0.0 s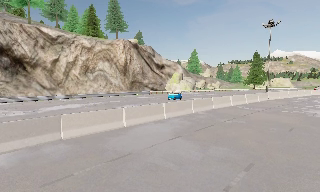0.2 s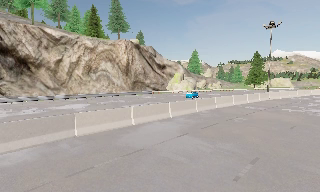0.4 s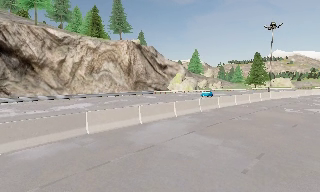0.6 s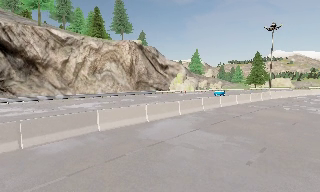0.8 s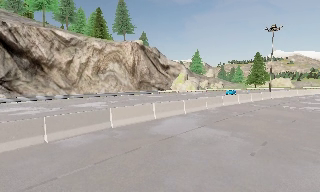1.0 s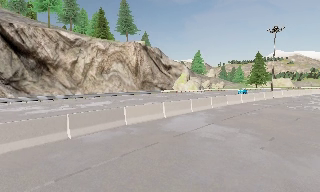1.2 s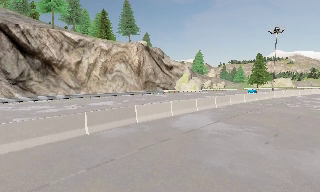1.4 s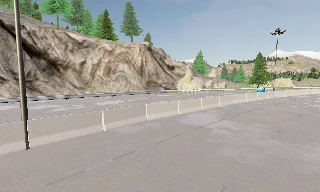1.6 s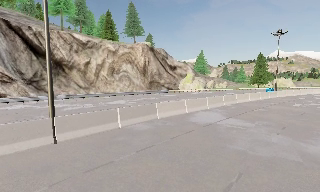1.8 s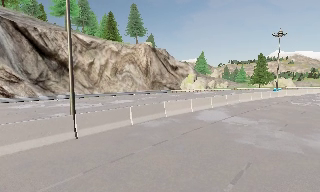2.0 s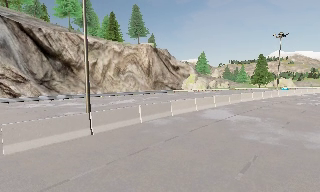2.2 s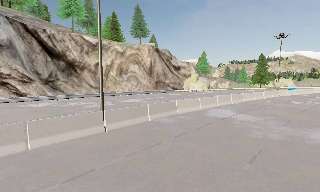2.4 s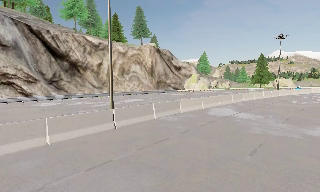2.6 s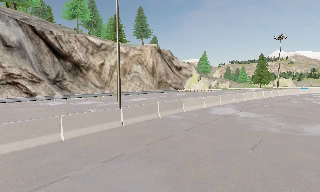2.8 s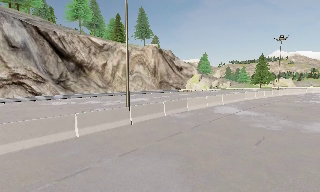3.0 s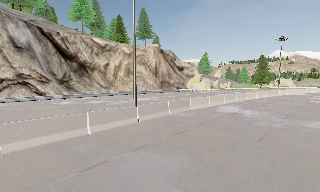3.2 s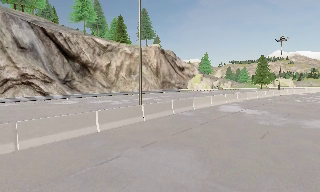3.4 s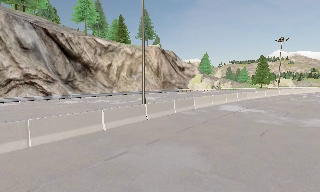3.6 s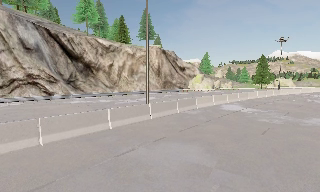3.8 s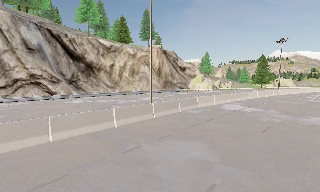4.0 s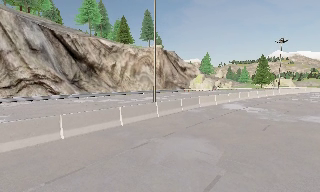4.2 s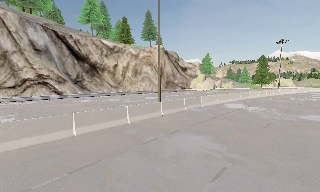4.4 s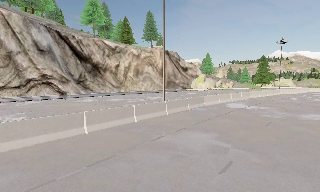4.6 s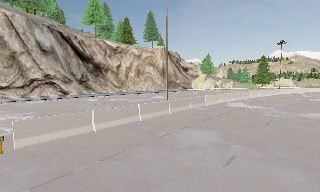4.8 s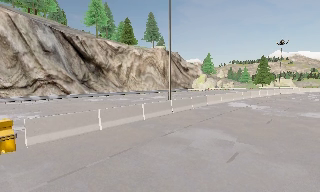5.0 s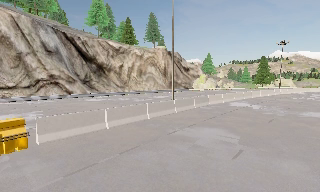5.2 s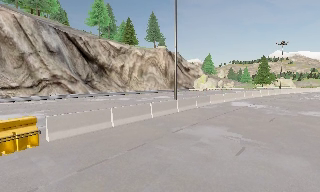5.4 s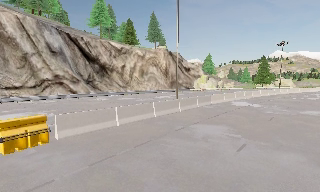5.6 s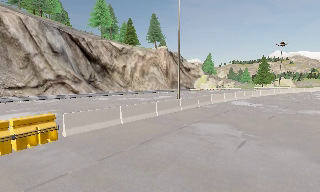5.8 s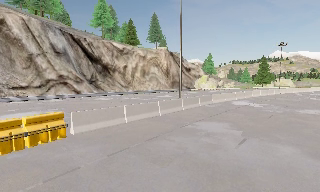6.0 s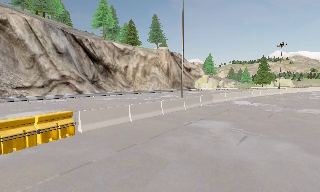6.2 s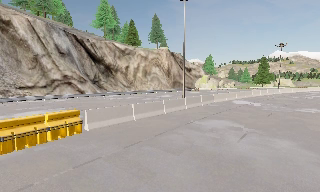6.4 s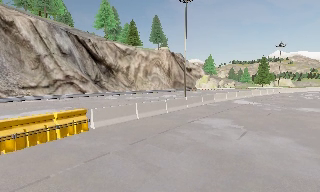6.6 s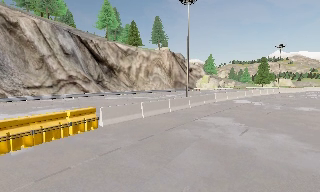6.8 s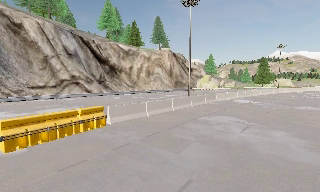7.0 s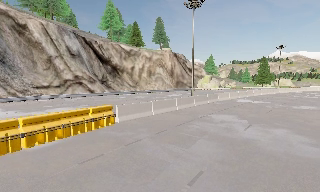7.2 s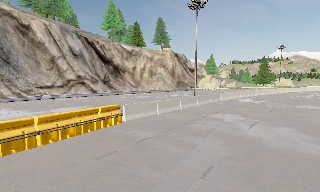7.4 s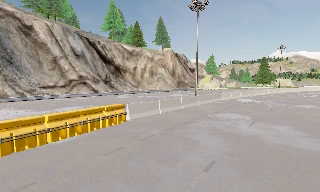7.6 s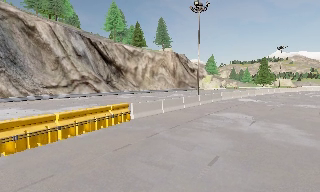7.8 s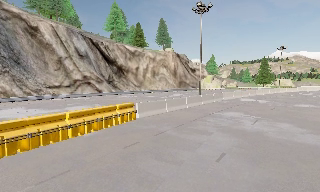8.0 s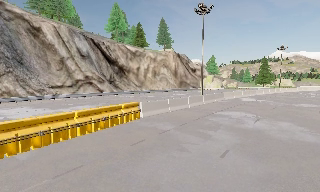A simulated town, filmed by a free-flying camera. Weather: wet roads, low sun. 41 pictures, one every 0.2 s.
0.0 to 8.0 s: The camera travels backward and to its left, about 25 m, so what stands in front gets smaller. It loses speed.
The film runs backward here.
